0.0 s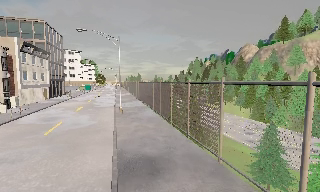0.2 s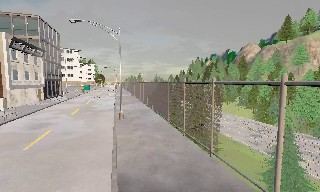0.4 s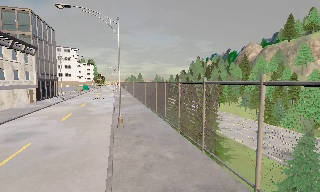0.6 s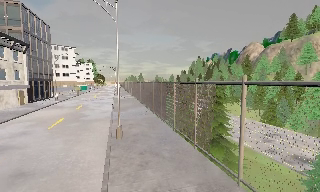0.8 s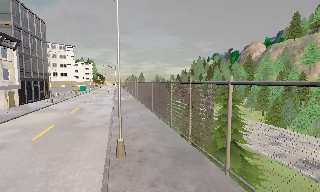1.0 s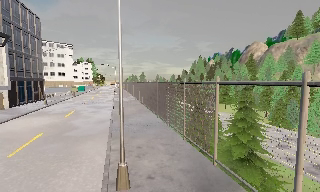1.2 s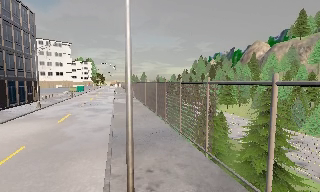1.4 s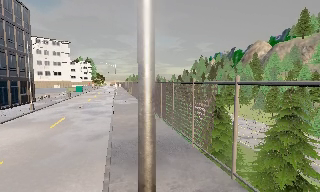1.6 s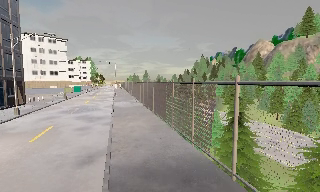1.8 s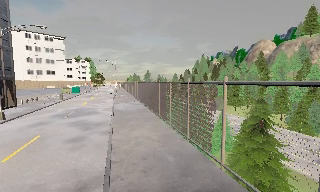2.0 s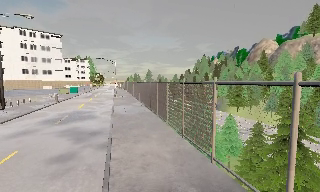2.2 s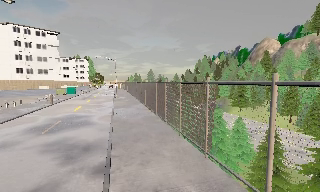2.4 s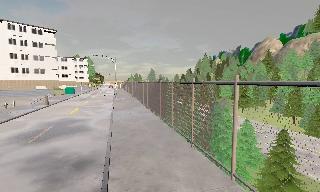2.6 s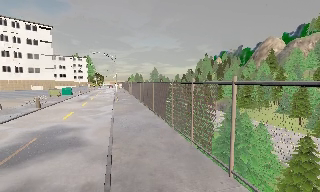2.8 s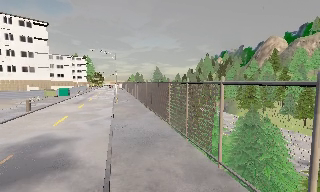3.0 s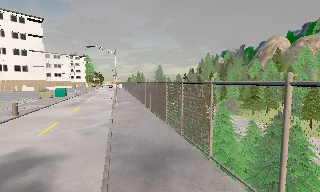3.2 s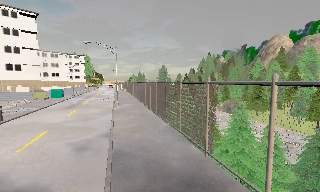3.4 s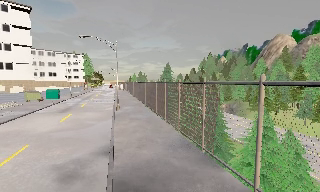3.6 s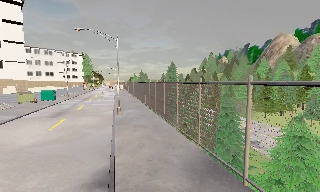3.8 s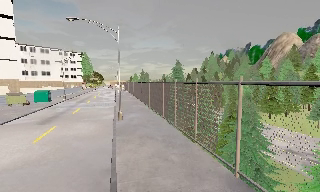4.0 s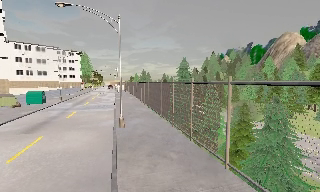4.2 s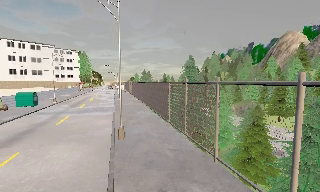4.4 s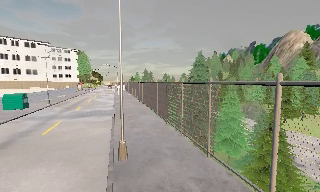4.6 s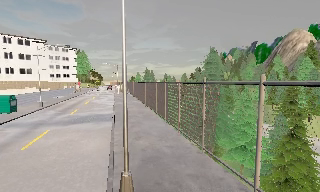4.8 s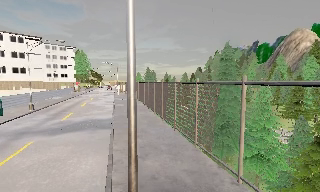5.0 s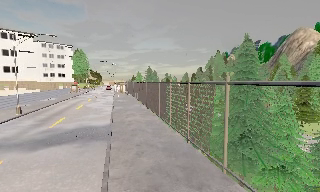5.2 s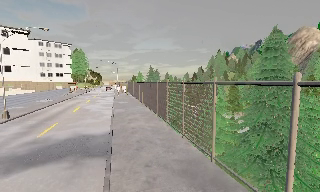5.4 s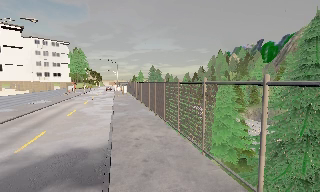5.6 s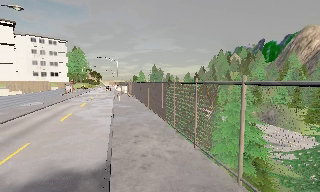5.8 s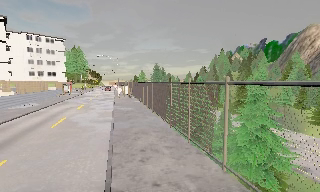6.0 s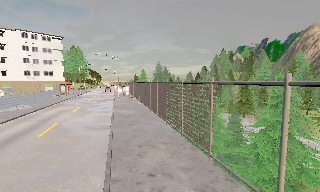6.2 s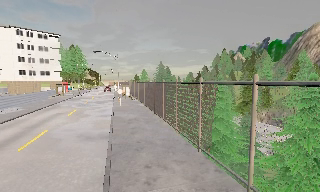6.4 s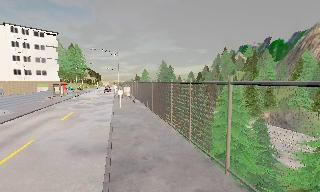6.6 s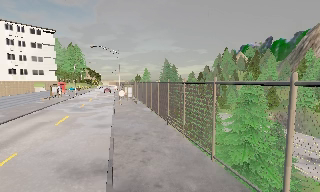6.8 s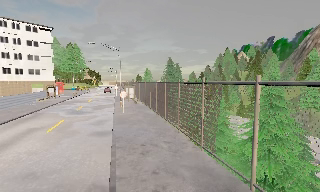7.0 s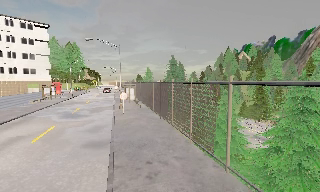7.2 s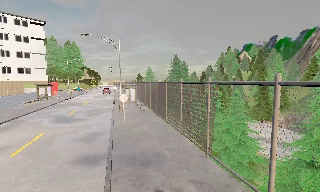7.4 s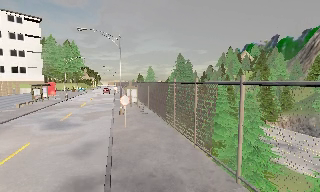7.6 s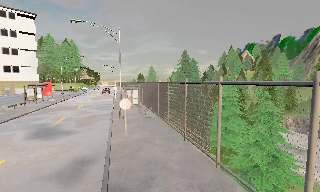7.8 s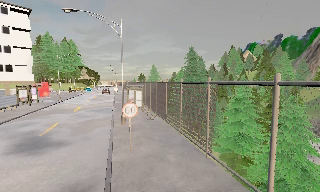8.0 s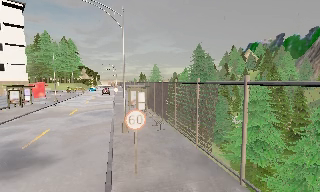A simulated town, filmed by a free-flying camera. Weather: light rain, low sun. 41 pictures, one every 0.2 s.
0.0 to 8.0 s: The camera travels forward, about 85 m, so what stands in front looms larger.
The film runs forward here.
